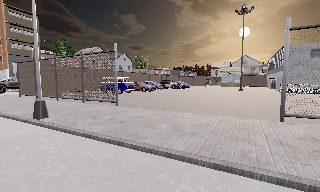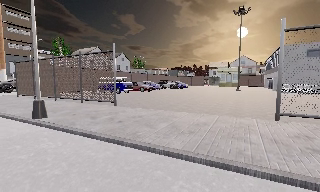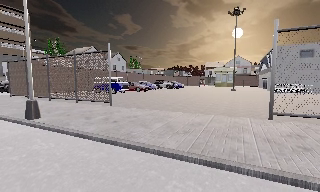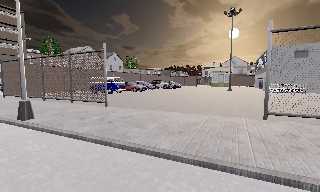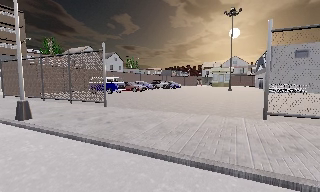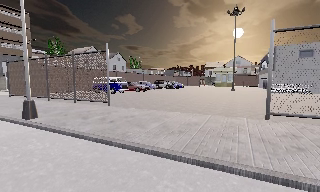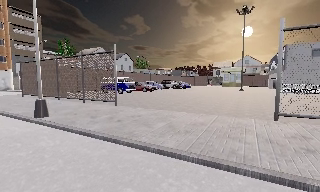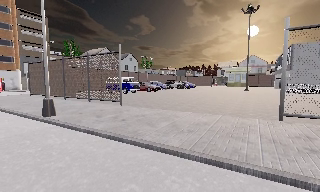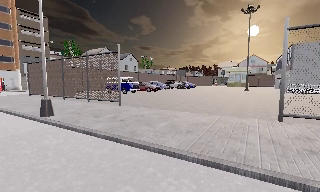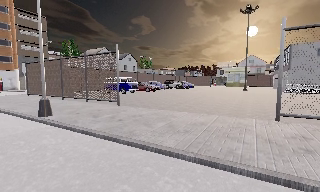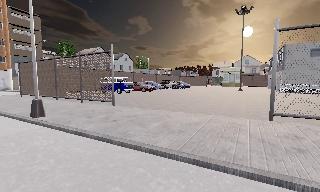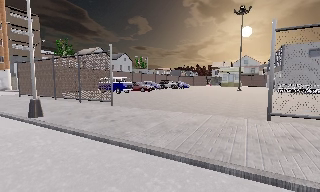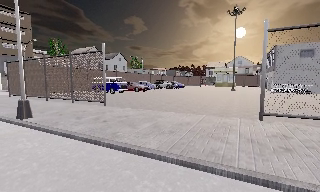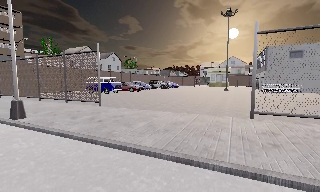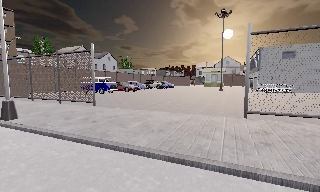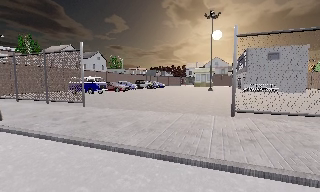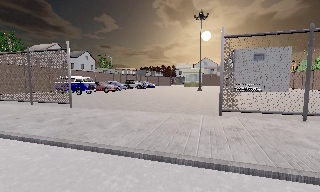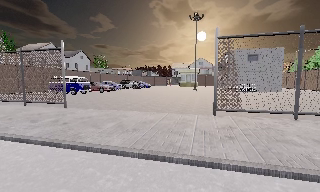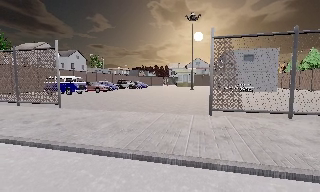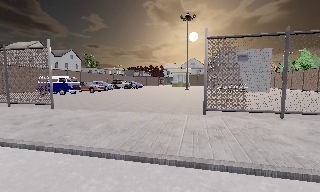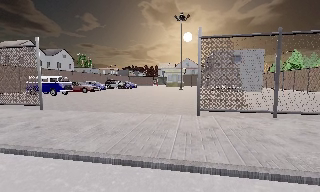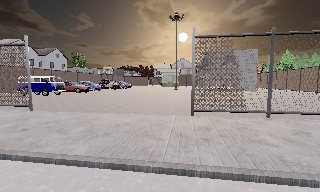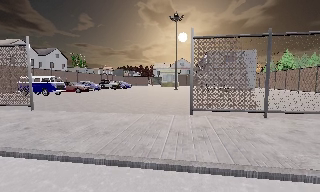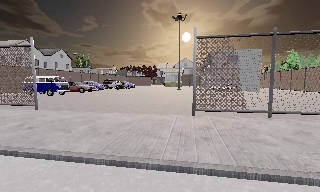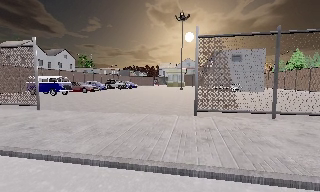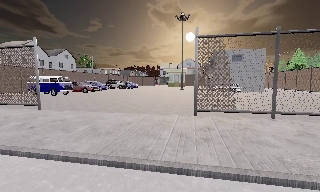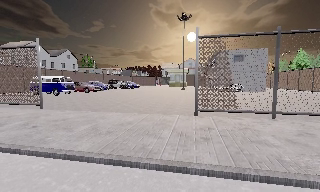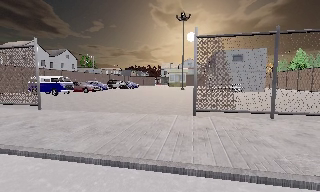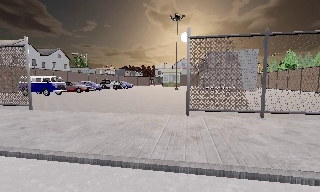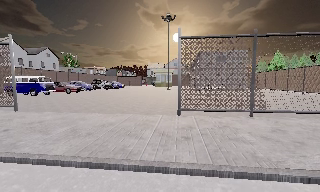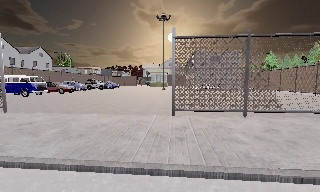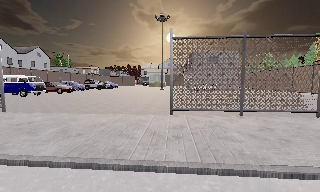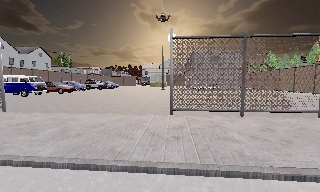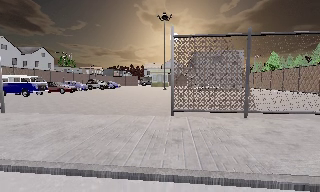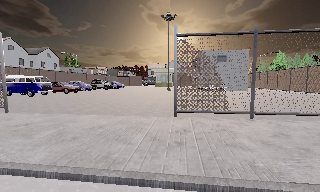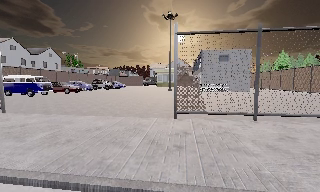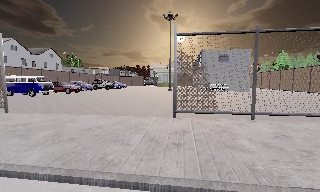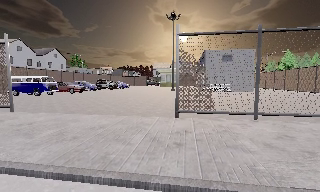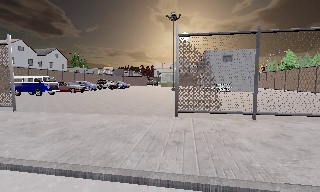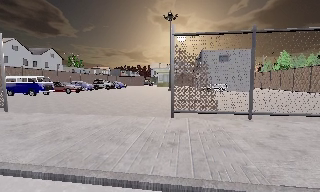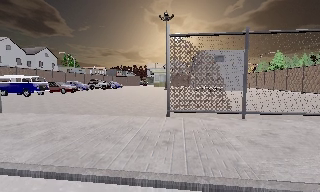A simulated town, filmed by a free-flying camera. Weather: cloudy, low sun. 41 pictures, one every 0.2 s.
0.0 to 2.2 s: The camera shifts only a little, or ends up much as it began.
2.2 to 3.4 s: The scene slides to the left, as the camera pans about 15 degrees to its right.
3.4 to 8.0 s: The camera travels to its right and forward, about 1 m, so close, fixed things drift to the left.
The film runs backward here.
